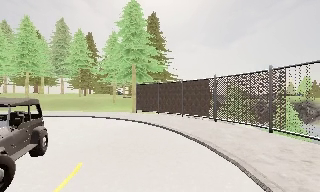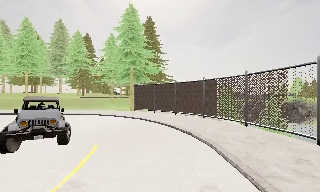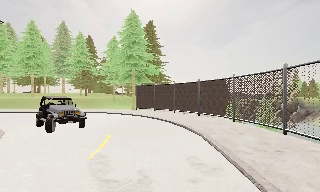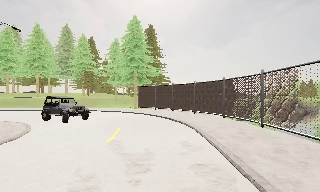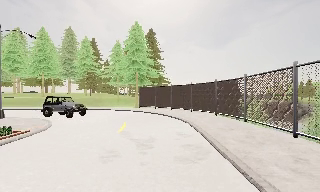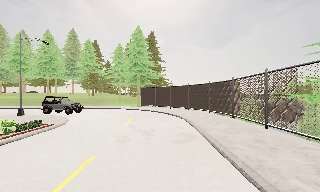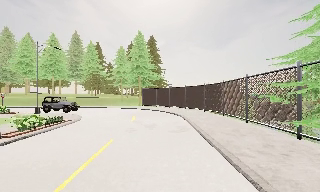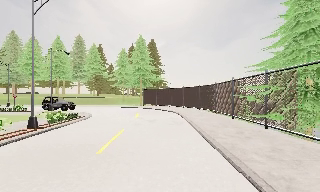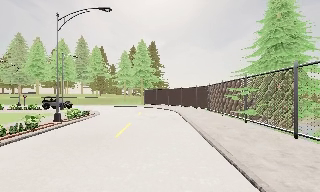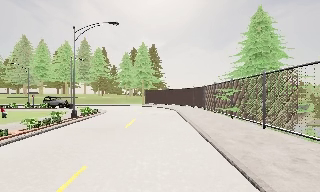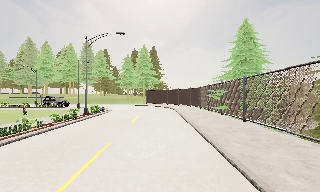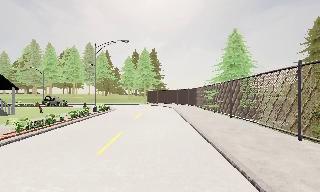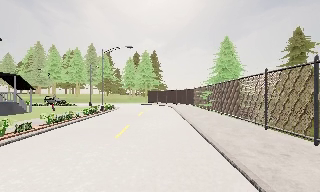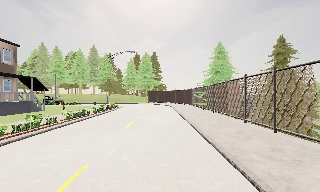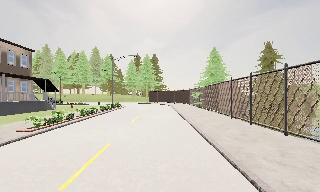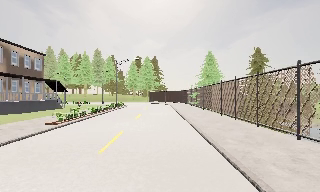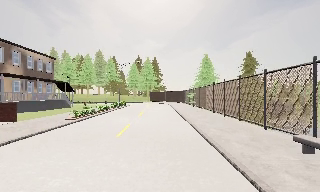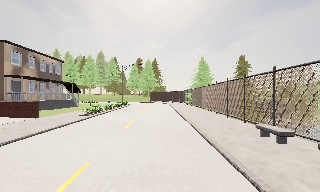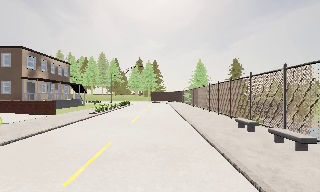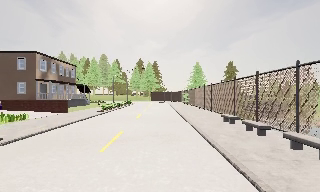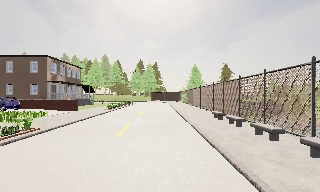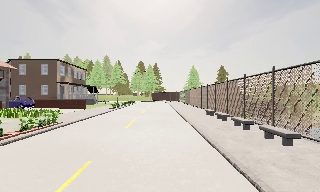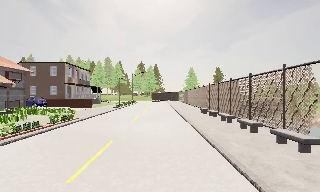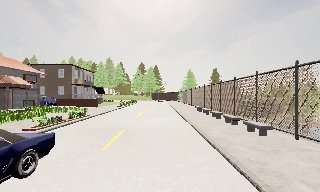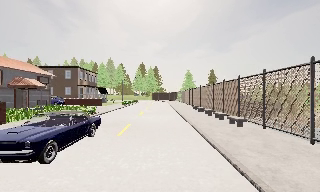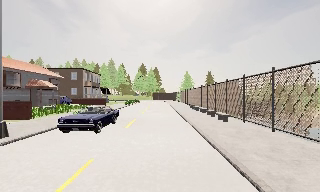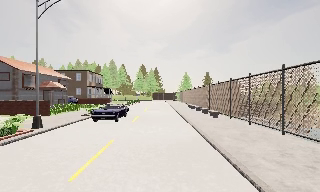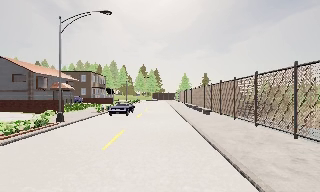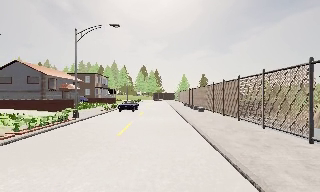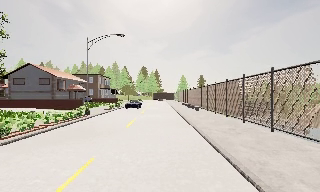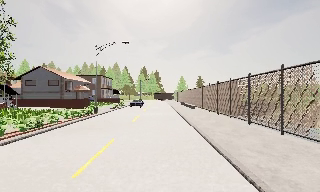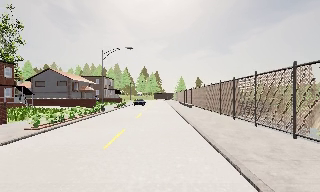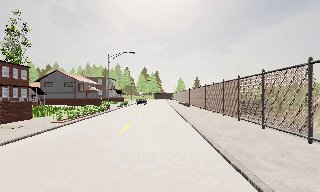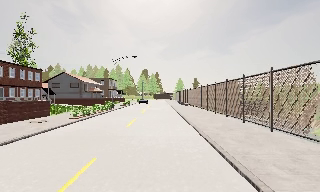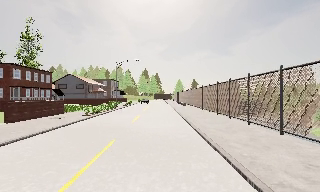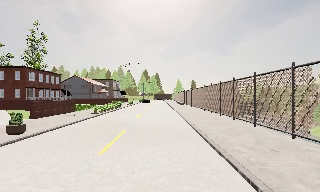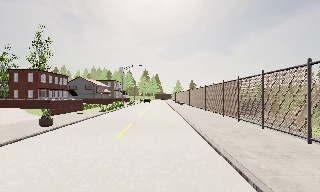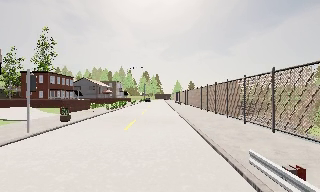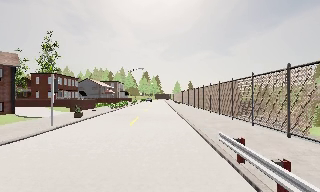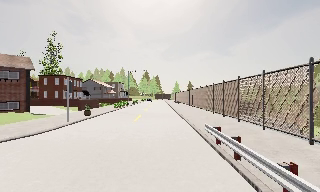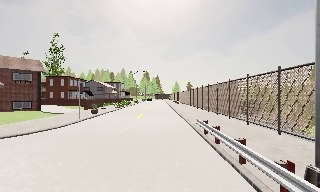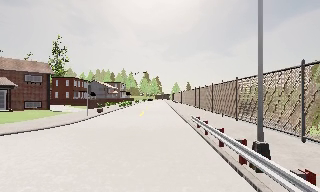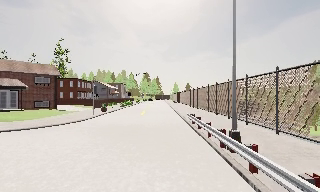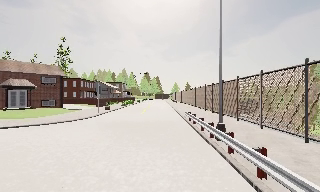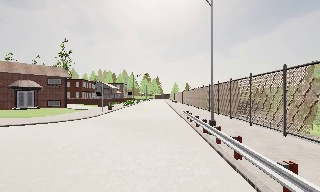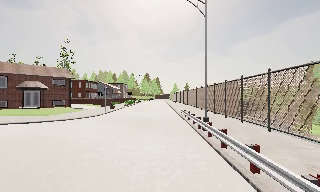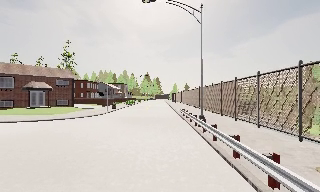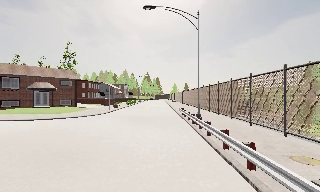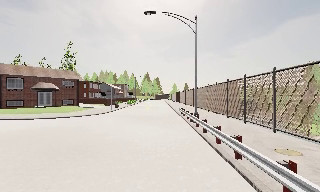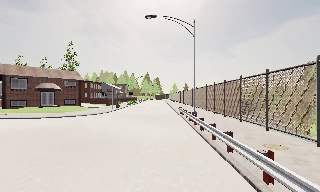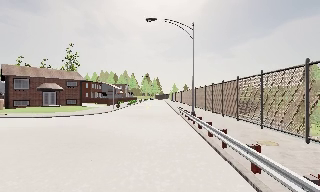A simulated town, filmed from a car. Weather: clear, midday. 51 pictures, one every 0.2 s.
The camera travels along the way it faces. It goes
backward.
0.0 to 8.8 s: The camera travels backward, about 85 m, so what stands in front gets smaller.
8.8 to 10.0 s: The camera travels backward, about 4.5 m, so what stands in front gets smaller. It loses speed.
The film runs backward here.
